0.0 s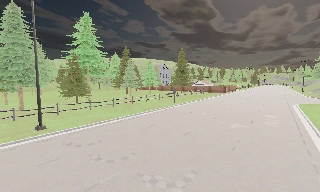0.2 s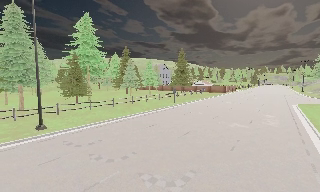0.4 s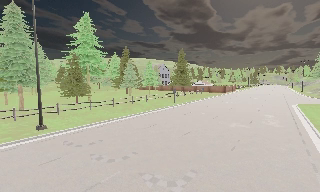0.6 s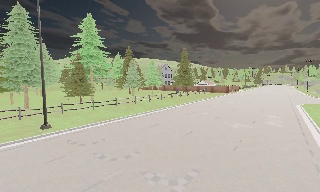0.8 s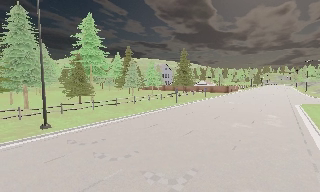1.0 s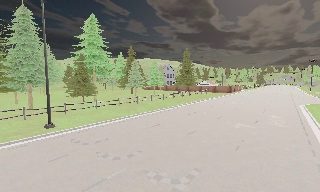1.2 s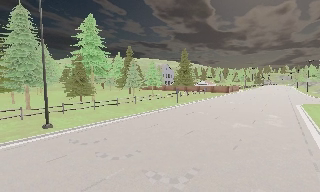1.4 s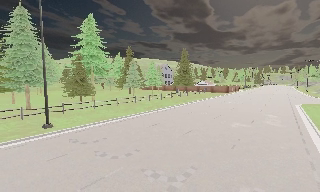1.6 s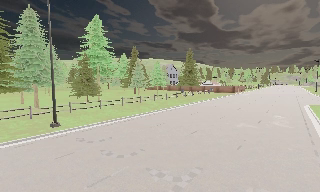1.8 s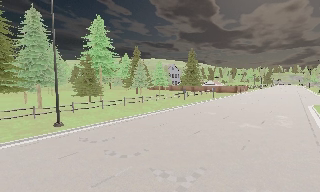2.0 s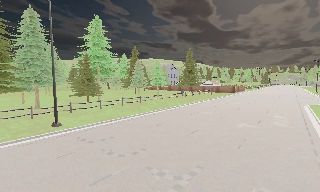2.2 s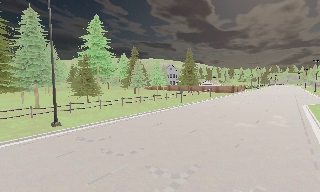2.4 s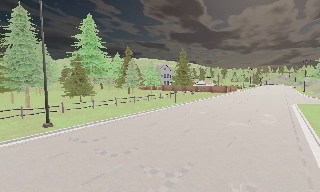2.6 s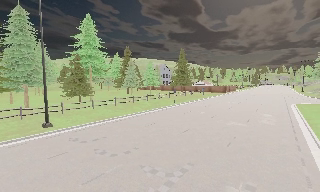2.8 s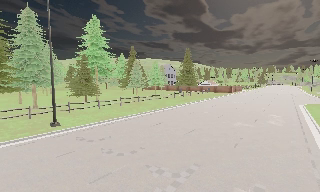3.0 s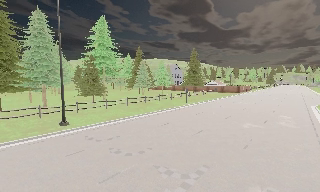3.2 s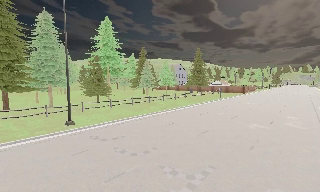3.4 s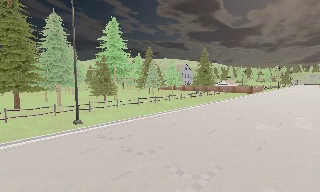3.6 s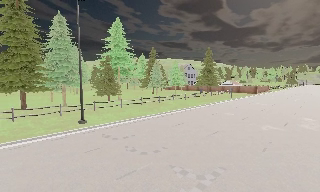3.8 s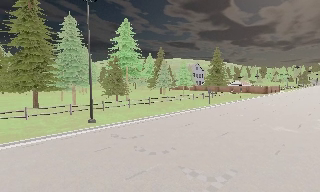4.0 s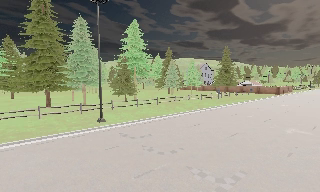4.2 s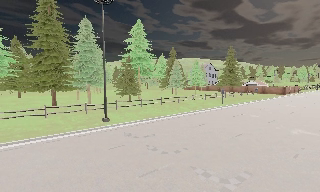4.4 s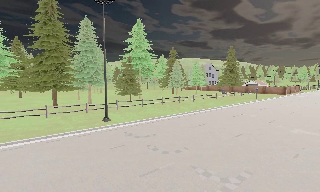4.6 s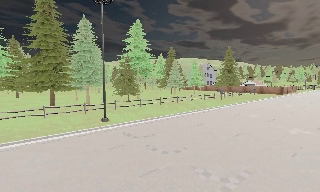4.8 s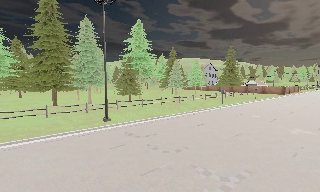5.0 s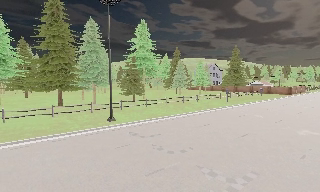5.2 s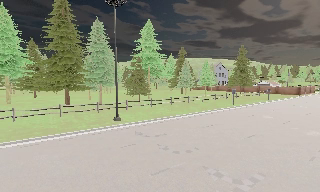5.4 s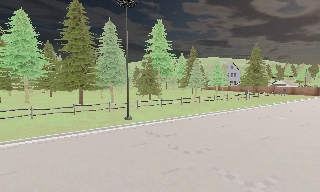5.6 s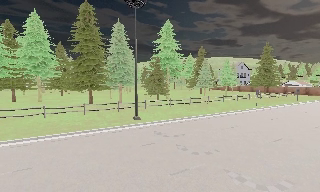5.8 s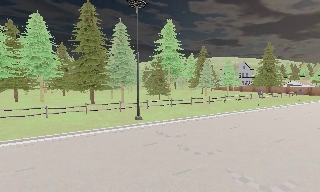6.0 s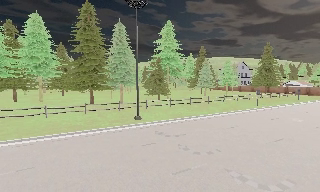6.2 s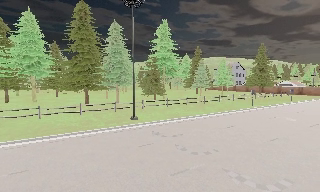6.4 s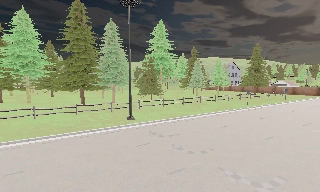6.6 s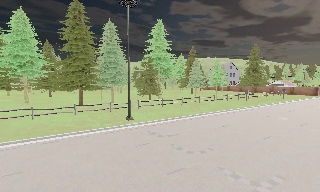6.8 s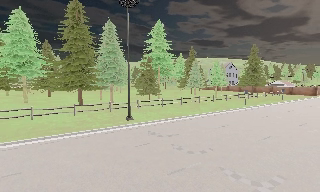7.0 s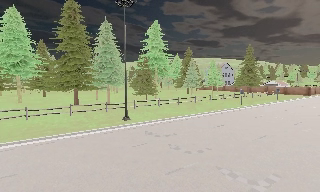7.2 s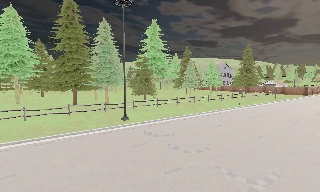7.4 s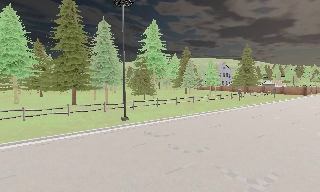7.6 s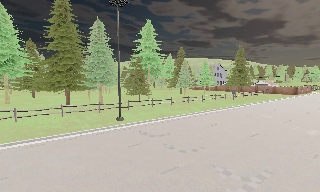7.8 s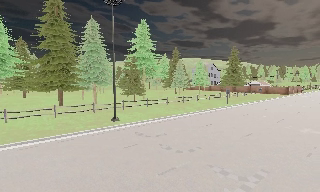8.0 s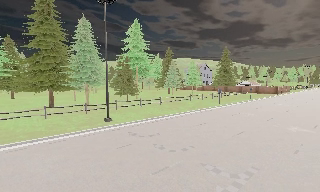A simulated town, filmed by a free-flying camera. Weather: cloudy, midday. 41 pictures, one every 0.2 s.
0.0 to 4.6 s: The scene slides to the right, as the camera pans about 15 degrees to its left. It travels backward and to its left, about 1 m, so what stands in front gets smaller.
4.6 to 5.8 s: The camera pans to its left, which is counterclockwise from overhead, by about 10 degrees.
5.8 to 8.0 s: The camera pans to its right, which is clockwise from overhead, by about 10 degrees. It travels to its left, about 0.5 m.
The film runs forward here.
